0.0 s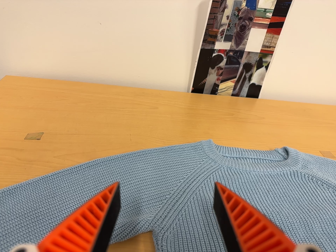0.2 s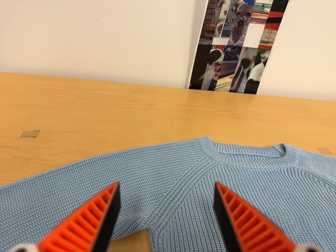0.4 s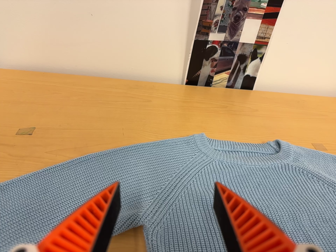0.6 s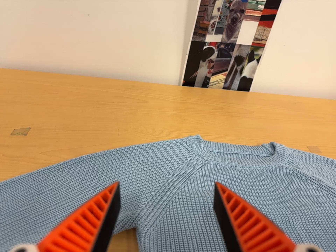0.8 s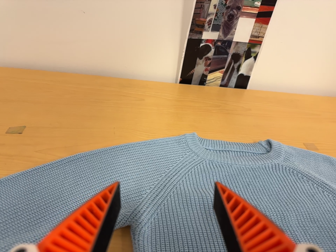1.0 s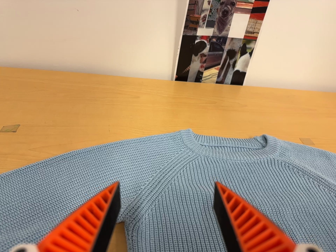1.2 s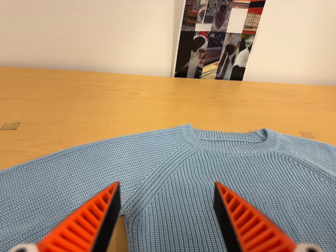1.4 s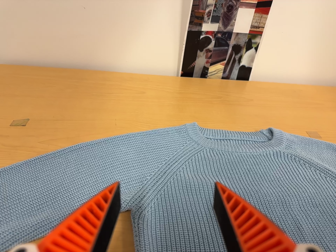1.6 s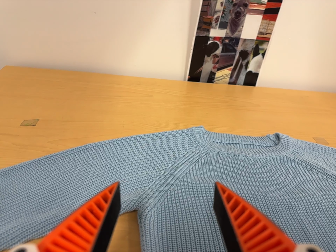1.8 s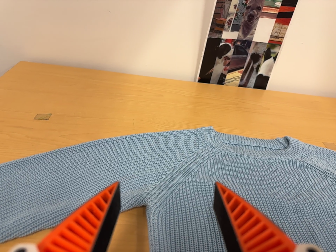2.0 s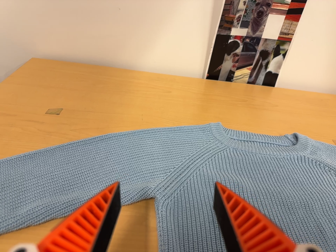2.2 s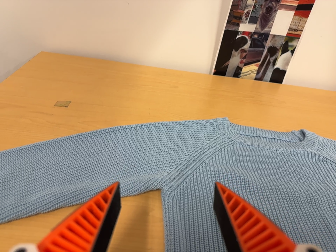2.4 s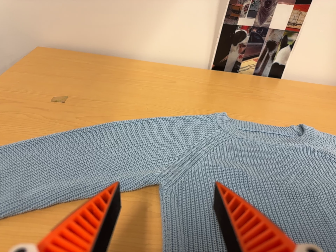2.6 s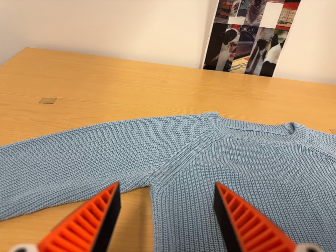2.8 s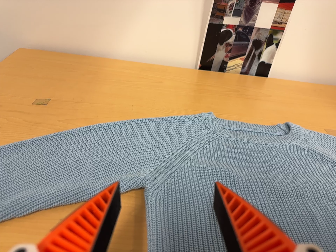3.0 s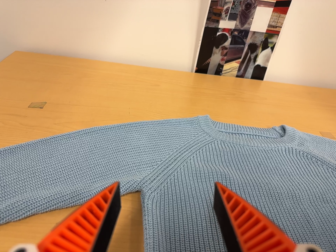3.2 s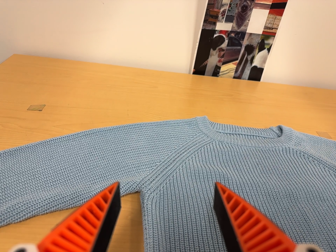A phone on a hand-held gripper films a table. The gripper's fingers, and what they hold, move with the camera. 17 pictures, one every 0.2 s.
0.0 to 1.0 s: The camera shifts only a little, or ends up much as it began.
1.0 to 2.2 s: The camera travels toward the bottom of its view, about 5 cm, so close, fixed things drift upward.
2.2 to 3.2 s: The camera shifts only a little, or ends up much as it began.
The film runs forward here.
